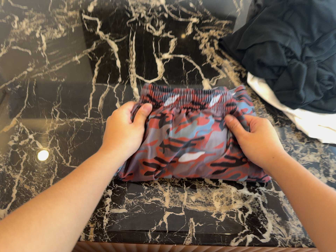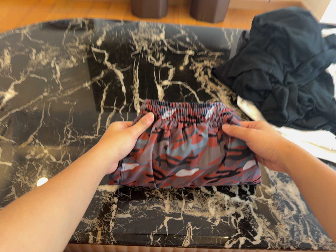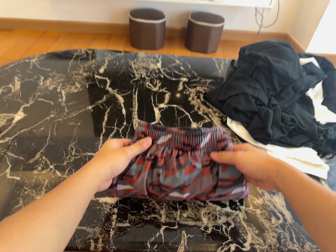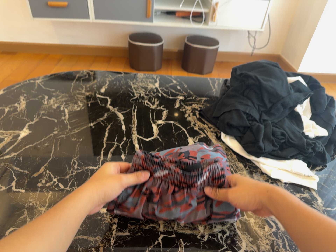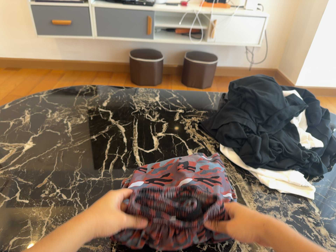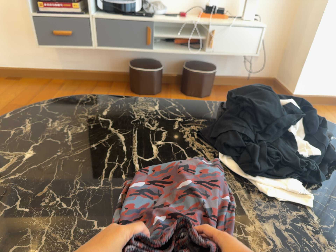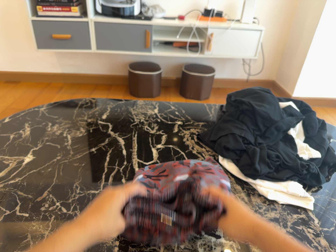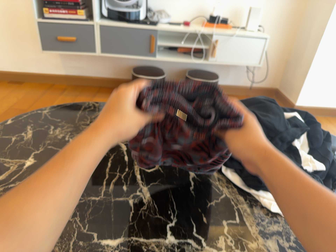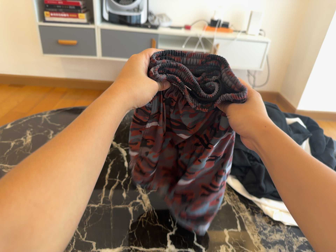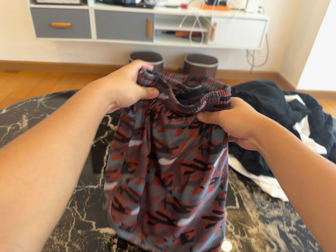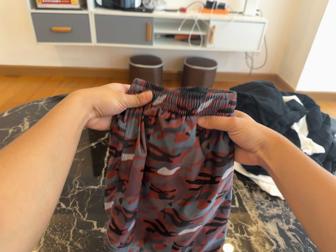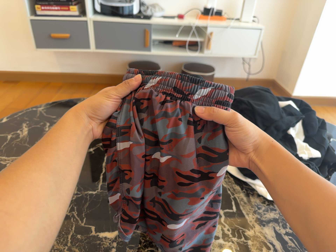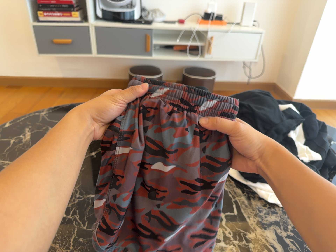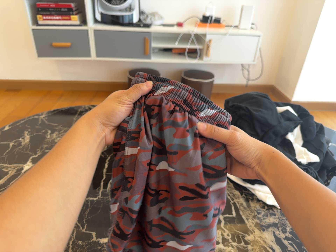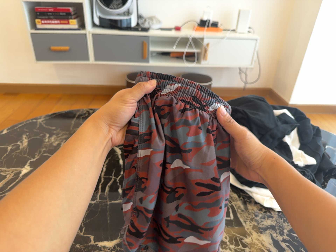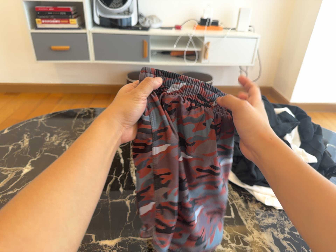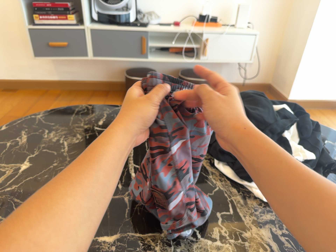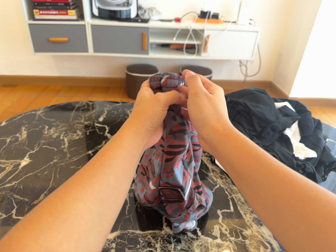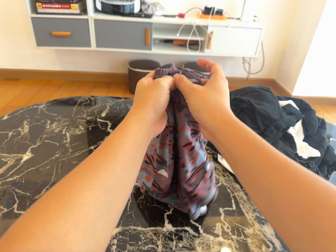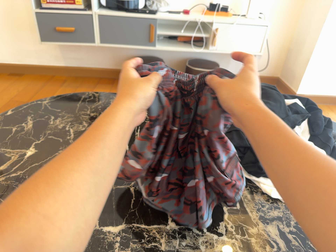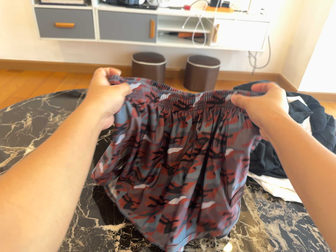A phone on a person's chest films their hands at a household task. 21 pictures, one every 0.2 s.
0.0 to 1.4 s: The camera travels backward, about 18 cm, so what stands in front gets smaller. Its aim tips toward the top of its view by about 25 degrees, and the scene shifts downward.
1.4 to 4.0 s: The camera shifts only a little, or ends up much as it began.
The film runs backward here.
